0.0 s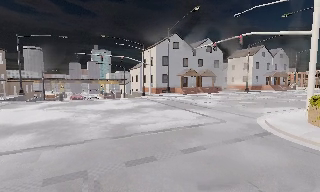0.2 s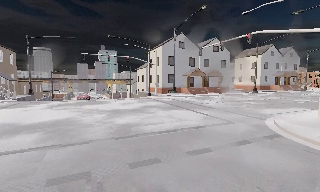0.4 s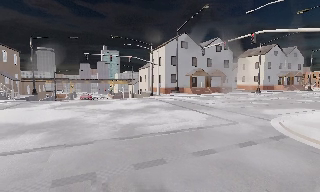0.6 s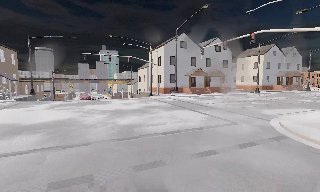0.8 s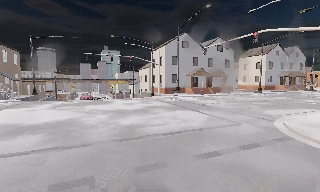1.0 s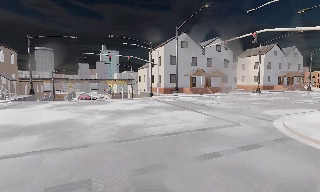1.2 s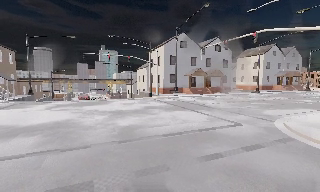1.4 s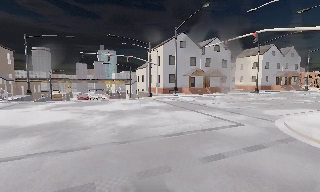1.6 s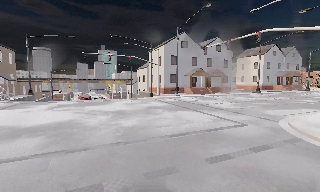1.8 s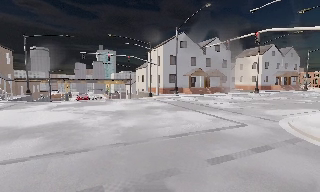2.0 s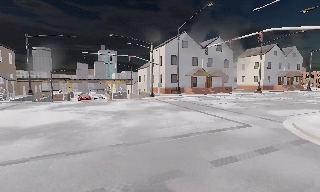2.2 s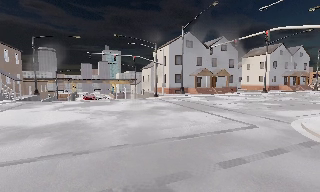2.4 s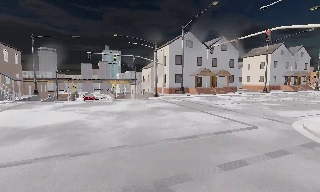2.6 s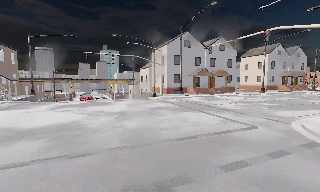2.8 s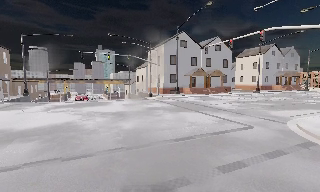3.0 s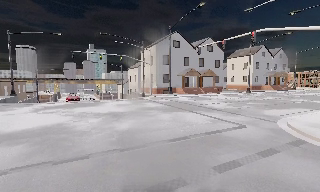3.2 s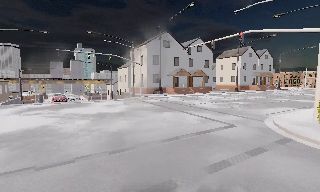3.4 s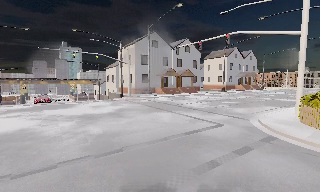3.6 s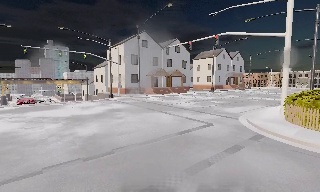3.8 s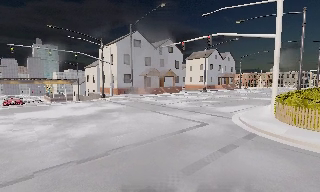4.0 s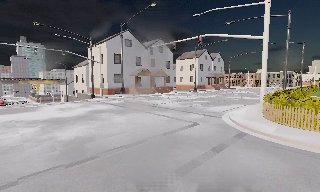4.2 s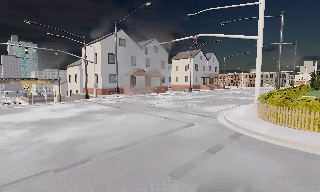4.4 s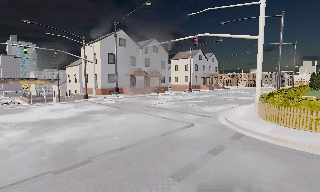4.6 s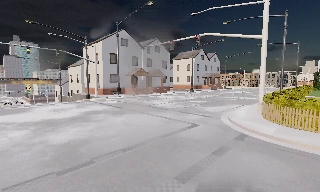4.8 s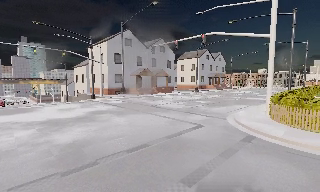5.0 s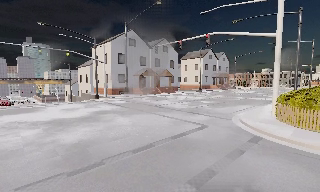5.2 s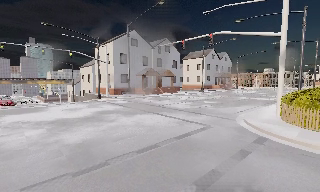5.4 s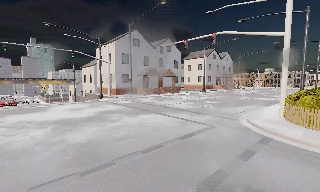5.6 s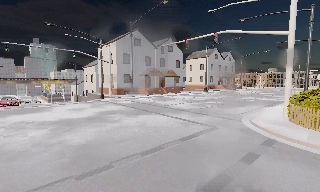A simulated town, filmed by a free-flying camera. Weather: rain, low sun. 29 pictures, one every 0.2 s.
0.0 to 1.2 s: The camera travels forward, about 0.5 m, so what stands in front looms larger.
1.2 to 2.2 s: The camera travels to its left, about 0.5 m, so close, fixed things drift to the right.
2.2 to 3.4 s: The camera swings to its right by about 10 degrees, and the scene slides to the left. It travels forward, about 0.5 m, so what stands in front looms larger.
3.4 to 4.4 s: The scene slides to the left, as the camera pans about 10 degrees to its right.
4.4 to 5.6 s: The camera shifts only a little, or ends up much as it began.
The film runs backward here.
